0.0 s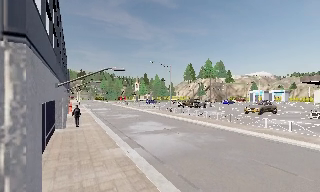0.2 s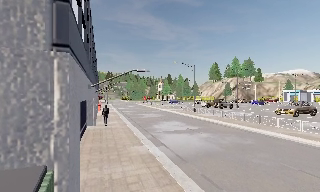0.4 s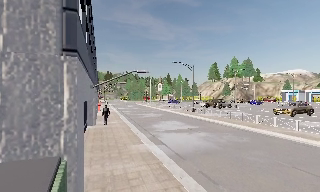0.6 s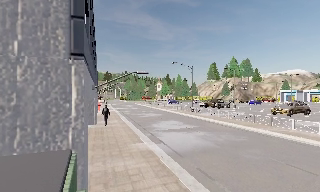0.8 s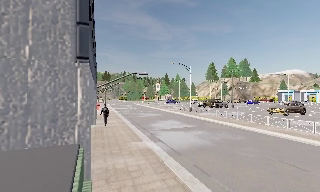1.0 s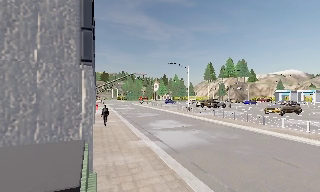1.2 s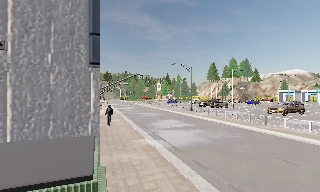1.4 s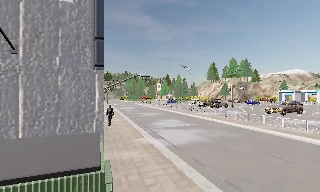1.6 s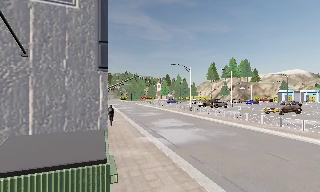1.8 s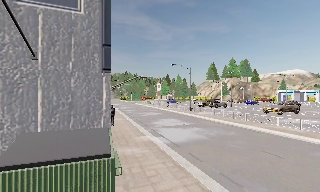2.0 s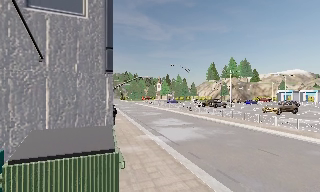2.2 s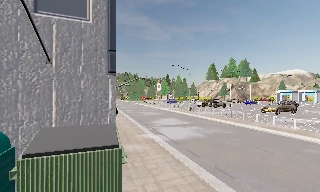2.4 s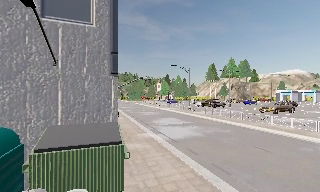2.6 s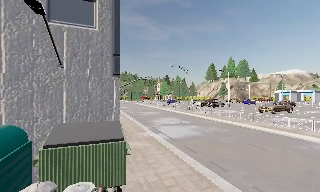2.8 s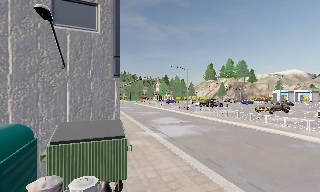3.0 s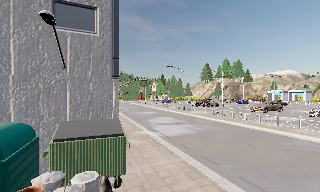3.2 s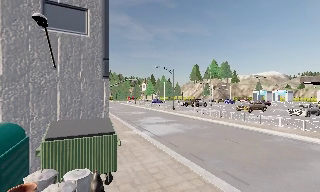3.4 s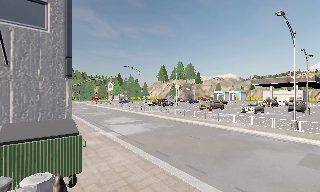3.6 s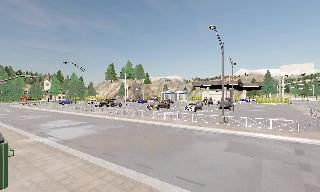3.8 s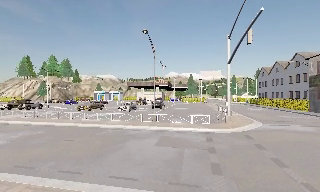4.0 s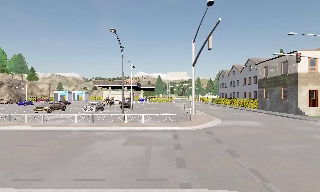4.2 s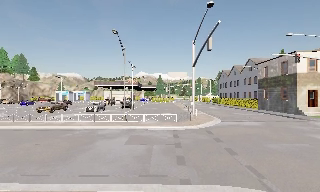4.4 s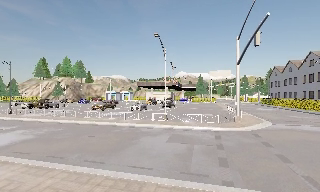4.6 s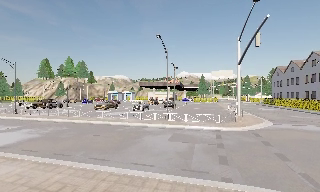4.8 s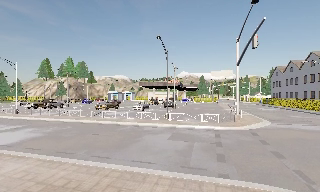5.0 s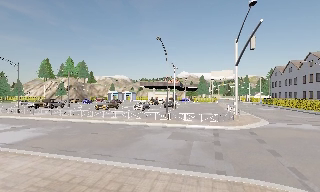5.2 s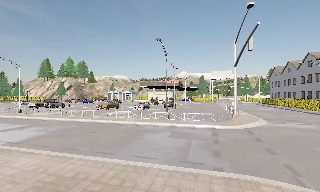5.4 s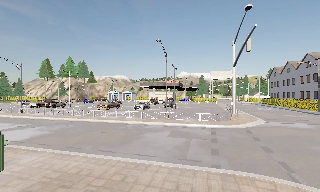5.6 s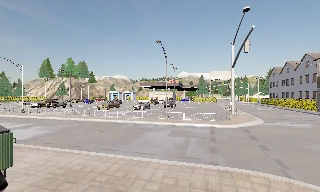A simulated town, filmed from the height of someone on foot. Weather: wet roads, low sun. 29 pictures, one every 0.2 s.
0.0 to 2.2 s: The camera travels backward, about 2.5 m, so what stands in front gets smaller.
2.2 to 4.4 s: The camera swings to its right by about 55 degrees, and the scene slides to the left. It travels backward, about 2.5 m.
4.4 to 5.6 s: The camera travels backward, about 1.5 m, so what stands in front gets smaller.
The film runs backward here.
